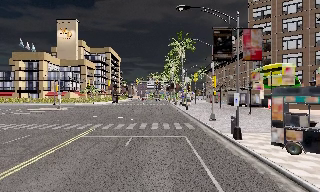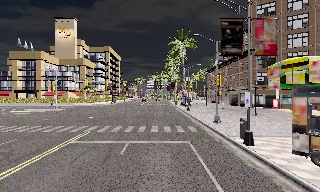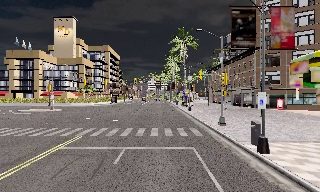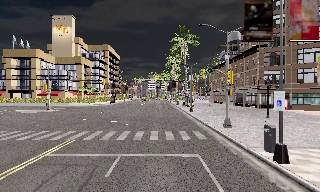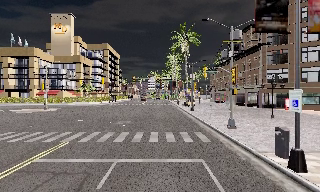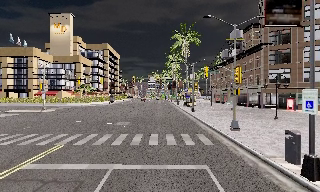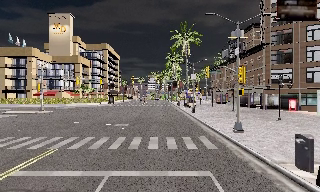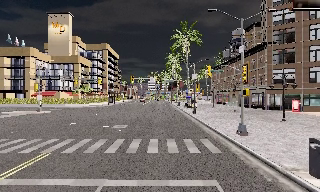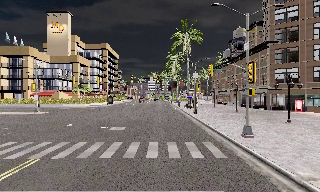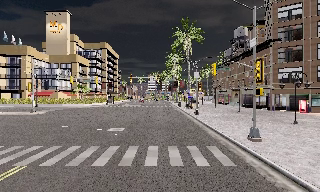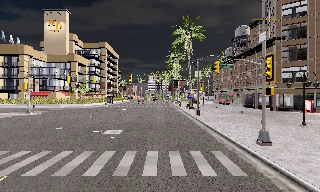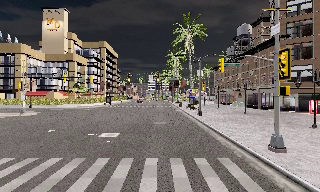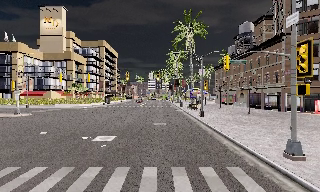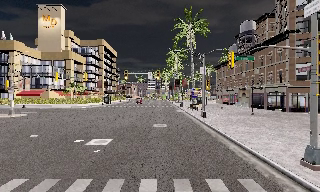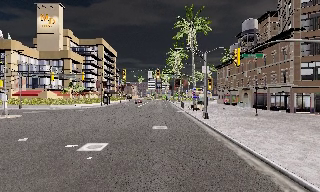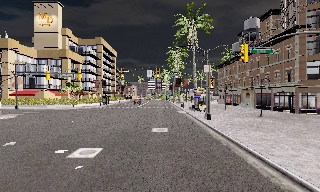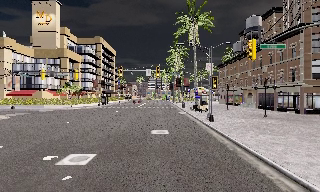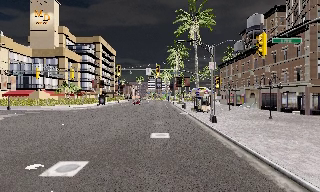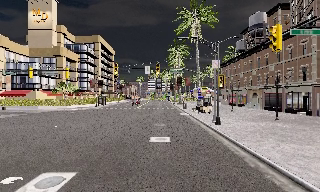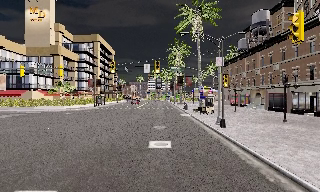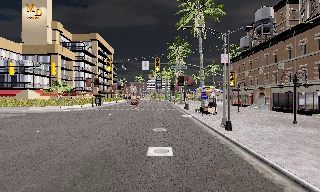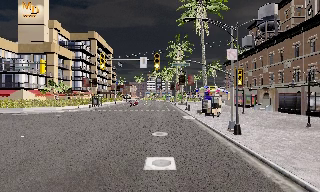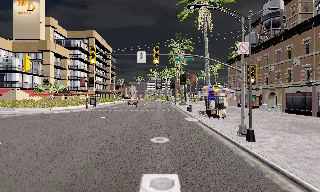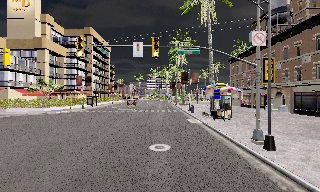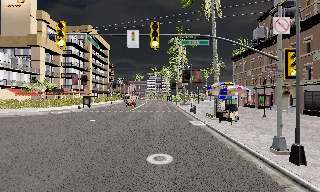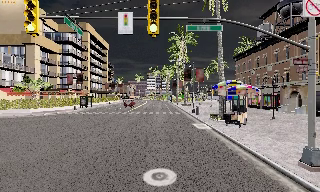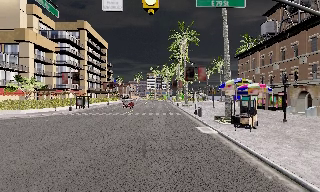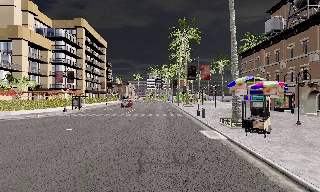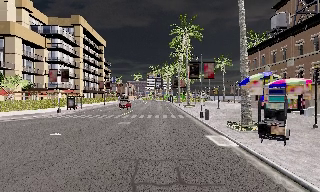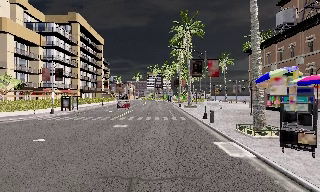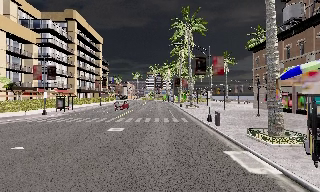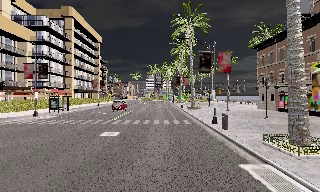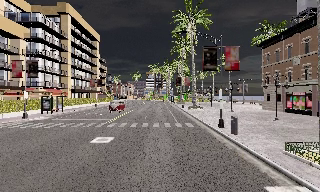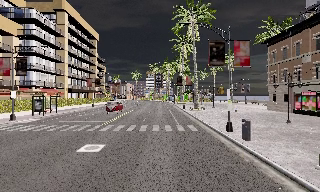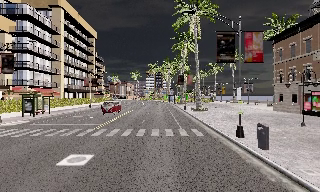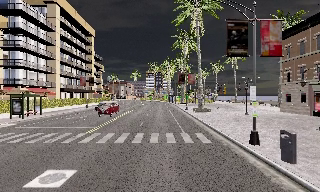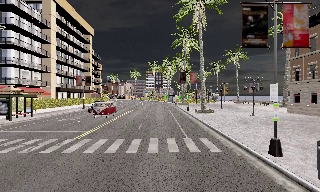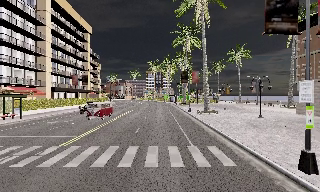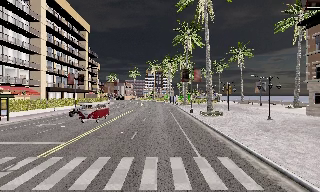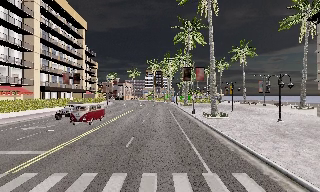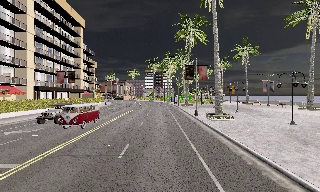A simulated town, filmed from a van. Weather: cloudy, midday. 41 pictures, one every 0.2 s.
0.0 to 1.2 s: The camera travels forward, about 5 m, so what stands in front looms larger. It loses speed.
1.2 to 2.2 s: The camera travels forward, about 3.5 m, so what stands in front looms larger. It gains speed.
2.2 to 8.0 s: The camera travels forward, about 40 m, so what stands in front looms larger. It gains speed.
The film runs forward here.
